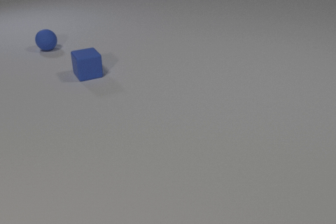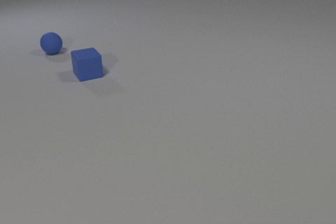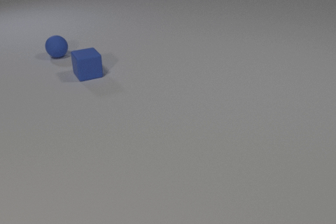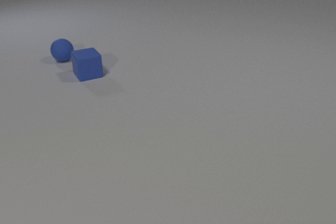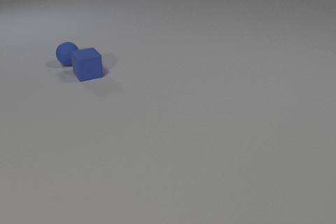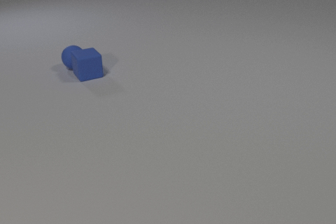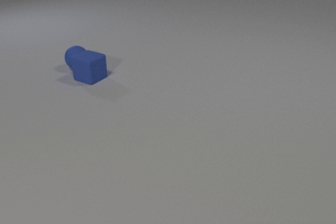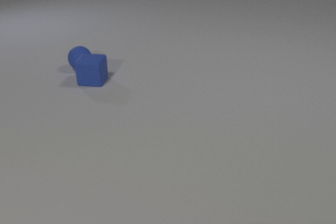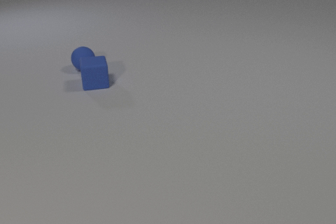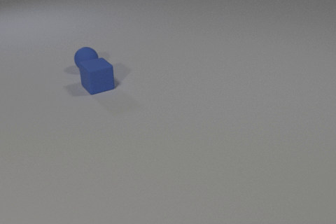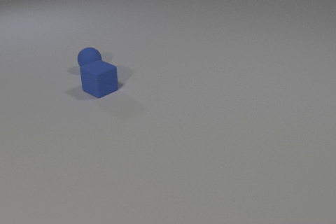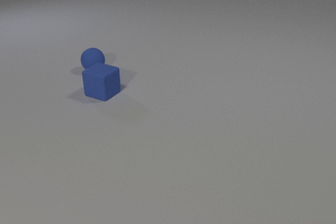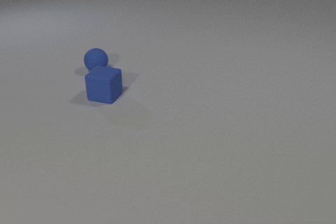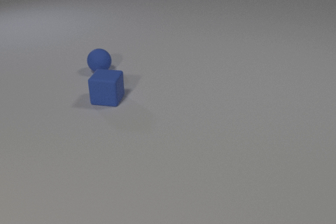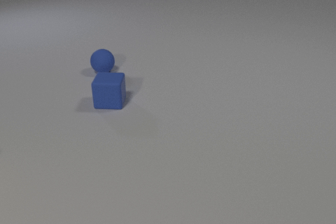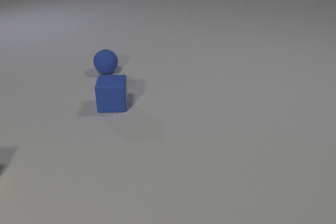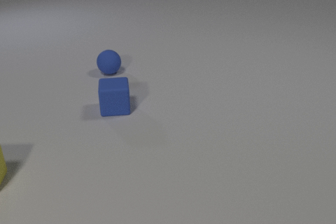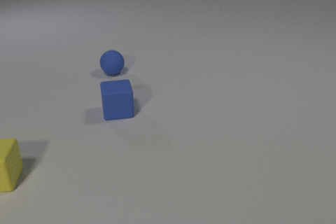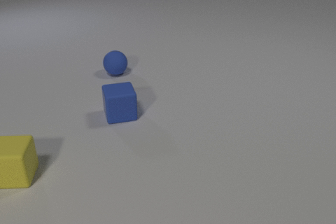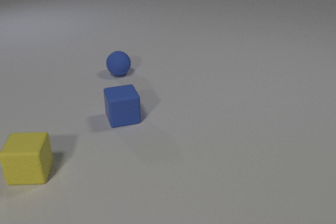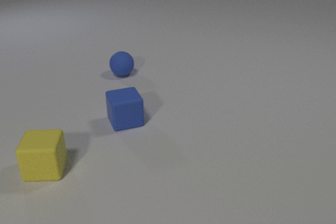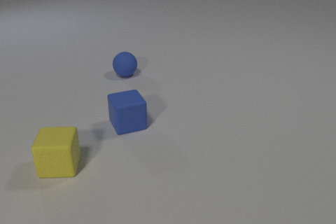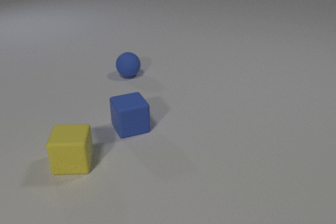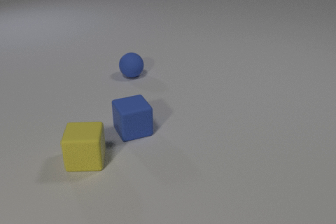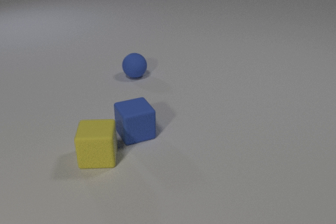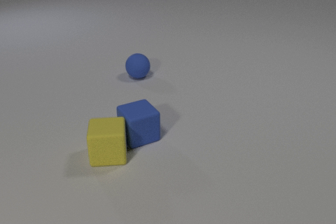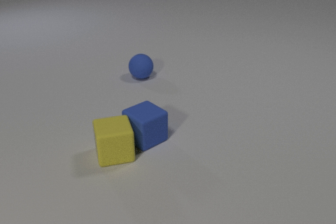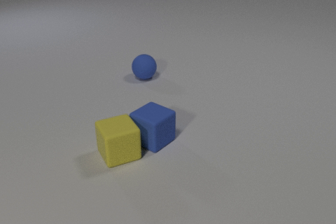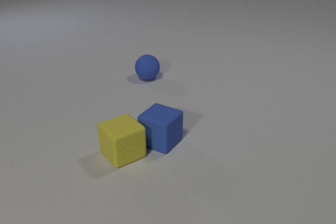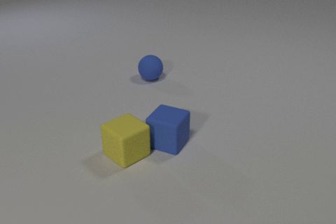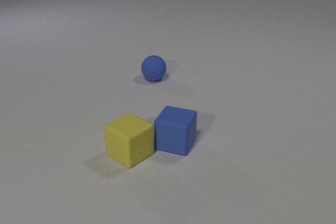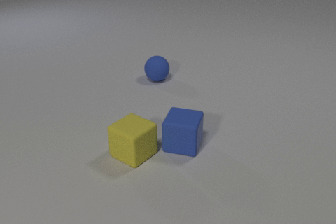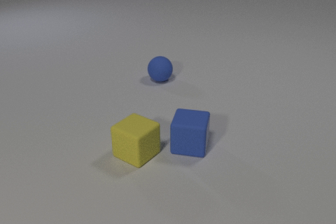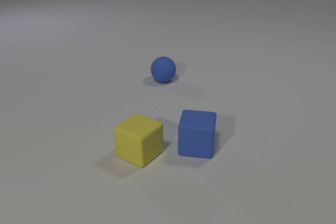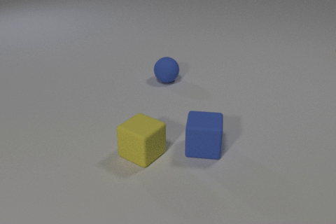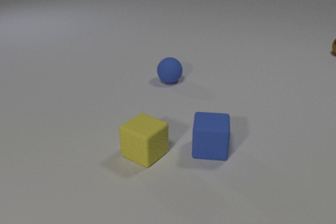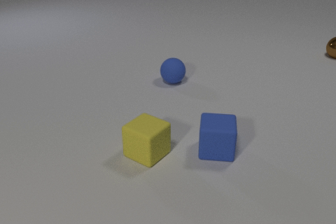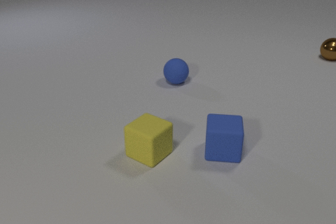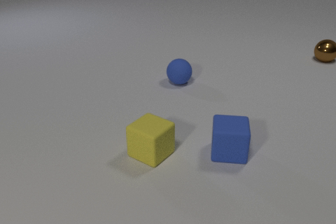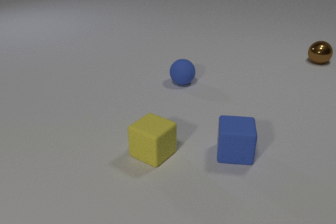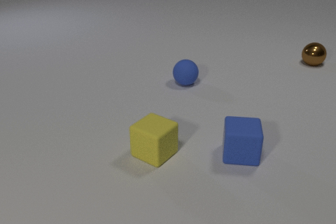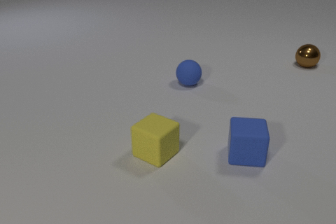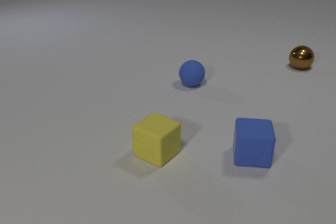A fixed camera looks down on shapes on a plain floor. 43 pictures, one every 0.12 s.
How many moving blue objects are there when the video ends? 2.
What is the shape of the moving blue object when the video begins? sphere.
What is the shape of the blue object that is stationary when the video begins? cube.
0.00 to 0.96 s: The blue rubber sphere rolls toward the camera and to the right. The blue rubber cube slides toward the camera, spins counterclockwise seen from above by about 75 degrees, its near face sliding to the right. The blue rubber sphere and the blue rubber cube collide.
0.96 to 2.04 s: The blue rubber sphere rolls to the right and toward the camera. The blue rubber cube slides toward the camera, spins so that its near face slides to the right, counterclockwise seen from above. The yellow rubber cube comes in at the left edge, slides to the right.
2.04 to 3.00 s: The blue rubber sphere rolls to the right and toward the camera. The blue rubber cube slides toward the camera and to the right. The yellow rubber cube slides to the right. The blue rubber cube and the yellow rubber cube collide.
3.00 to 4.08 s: The blue rubber sphere rolls to the right. The blue rubber cube slides to the right, spins counterclockwise seen from above by about 60 degrees, its near face sliding to the right. The yellow rubber cube slides to the right, spins so that its near face slides to the right, counterclockwise seen from above.
4.08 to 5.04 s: The blue rubber sphere rolls to the right. The blue rubber cube slides to the right. The brown metal sphere comes in at the right edge, rolls toward the camera and to the left. The yellow rubber cube slides to the right.
